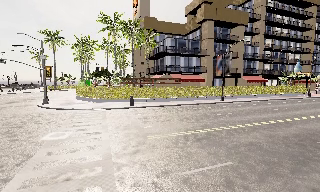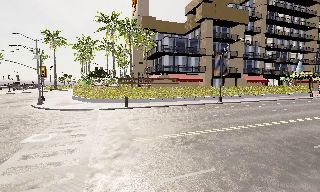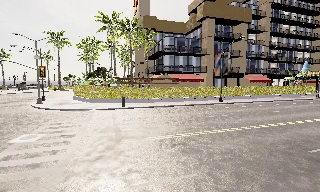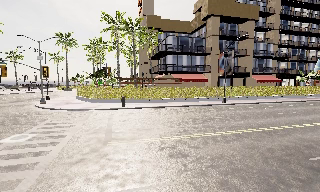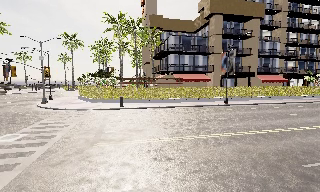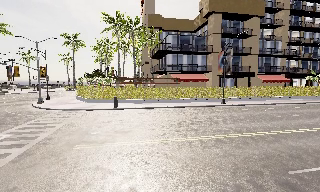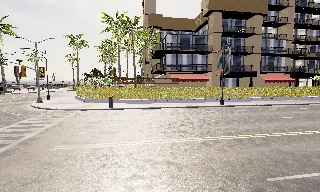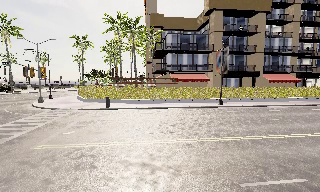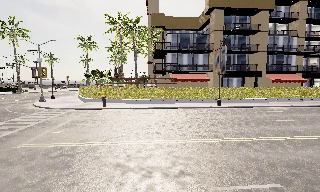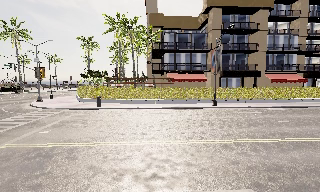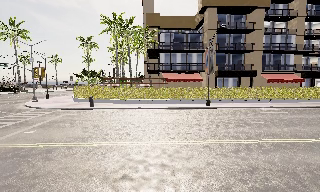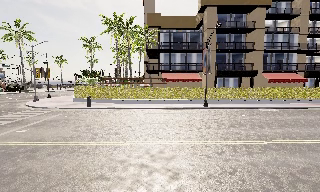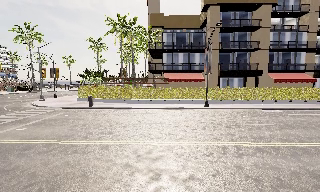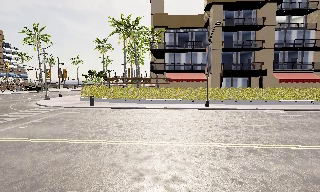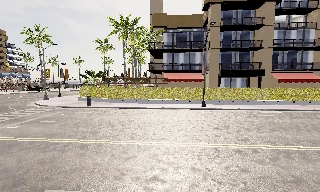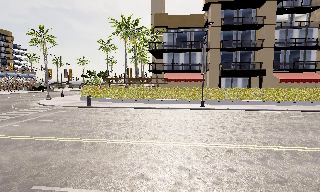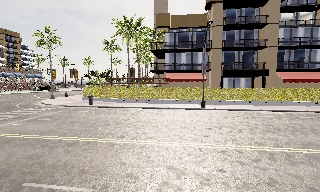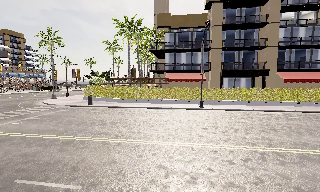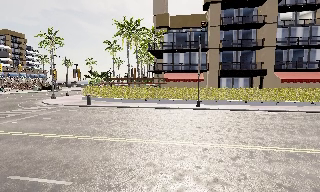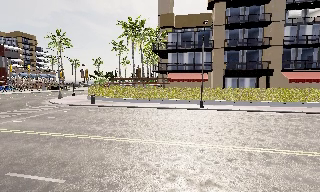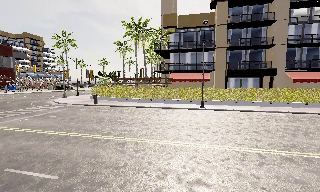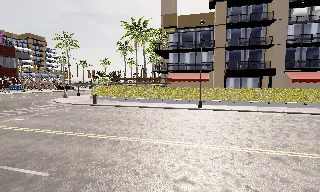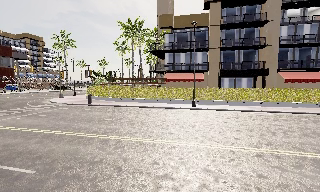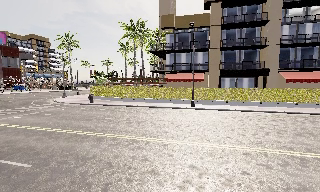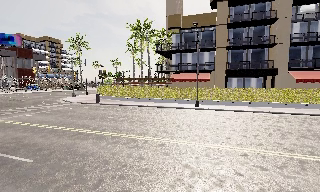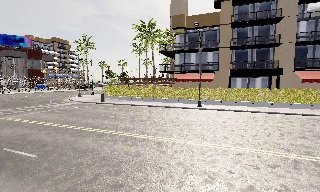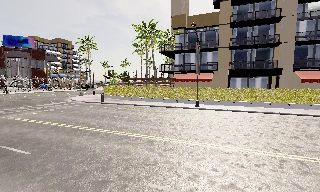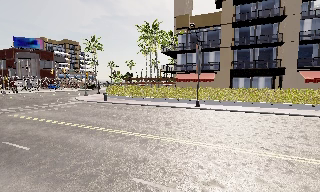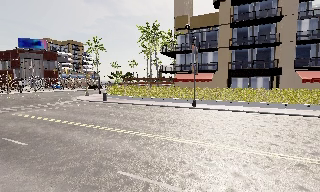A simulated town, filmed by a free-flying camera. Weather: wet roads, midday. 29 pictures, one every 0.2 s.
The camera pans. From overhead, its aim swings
counterclockwise.
0.0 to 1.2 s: The camera pans to its left, which is counterclockwise from overhead, by about 10 degrees. It travels to its right, about 6 m, so close, fixed things drift to the left.
1.2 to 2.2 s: The camera travels to its right, about 5 m, so close, fixed things drift to the left.
2.2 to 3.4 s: The camera travels to its right, about 3.5 m. It loses speed.
3.4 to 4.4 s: The camera travels to its right, about 2.5 m, so close, fixed things drift to the left.
4.4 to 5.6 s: The camera pans to its left, which is counterclockwise from overhead, by about 10 degrees. It travels to its right, about 3.5 m.
The film runs forward here.
